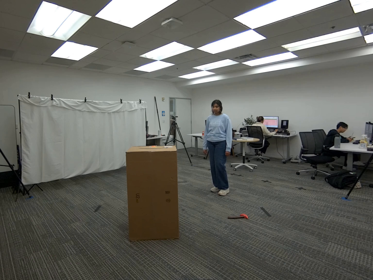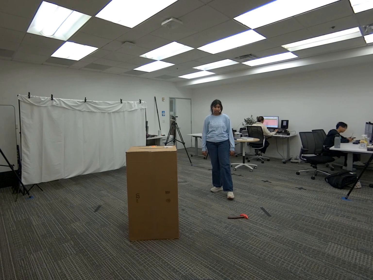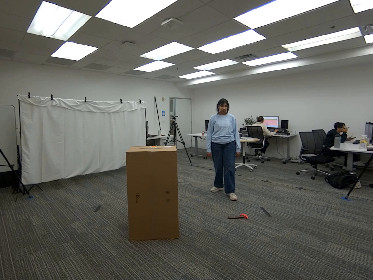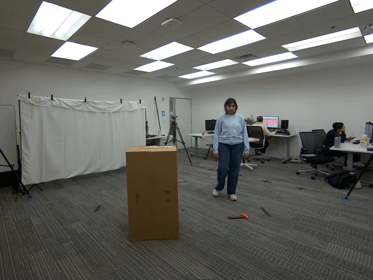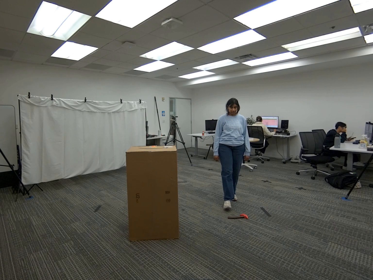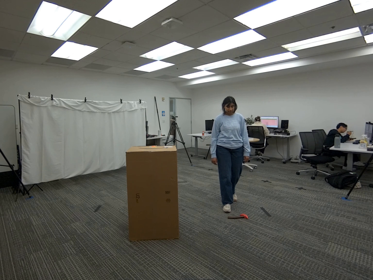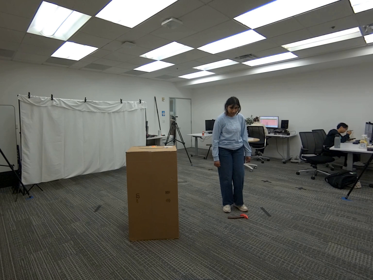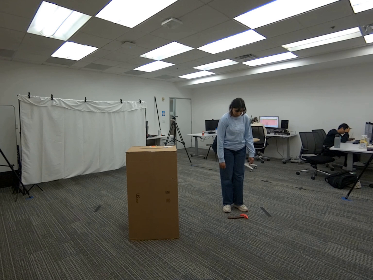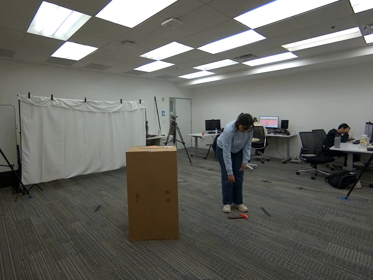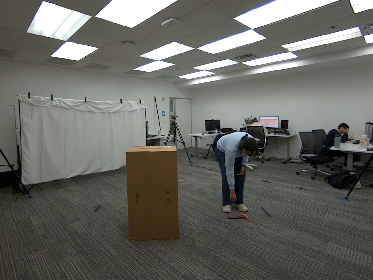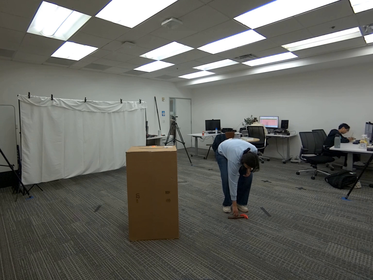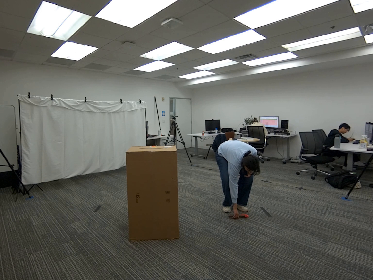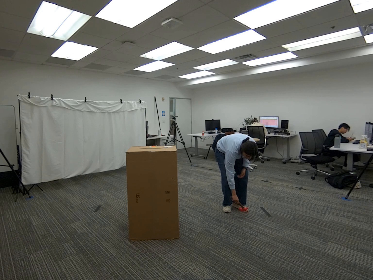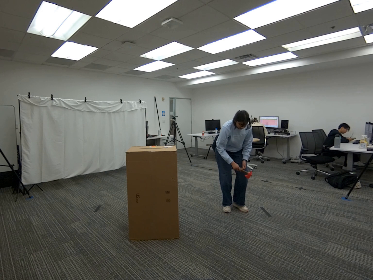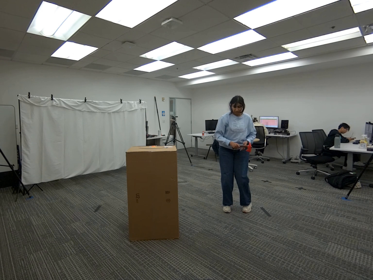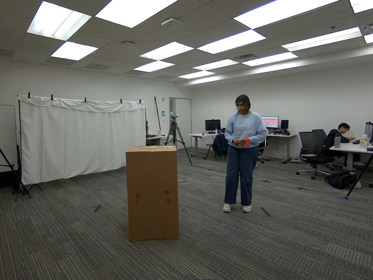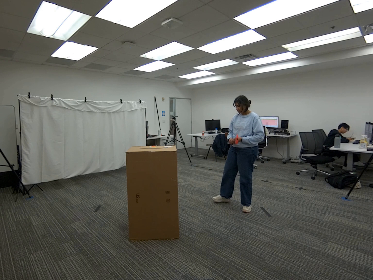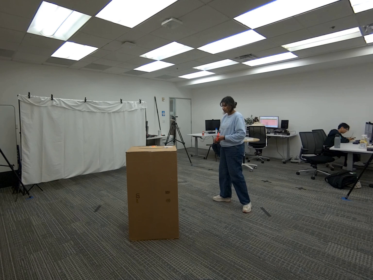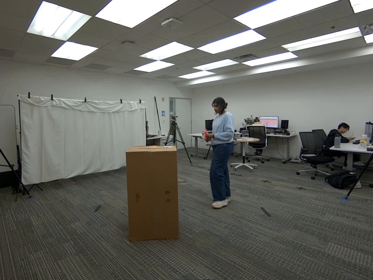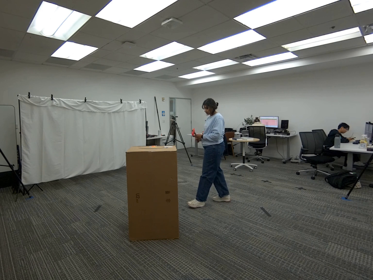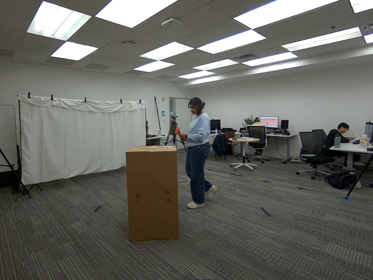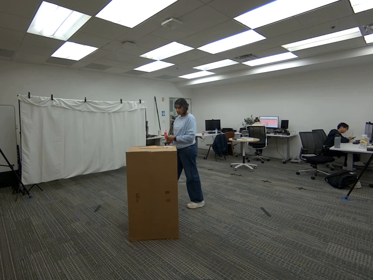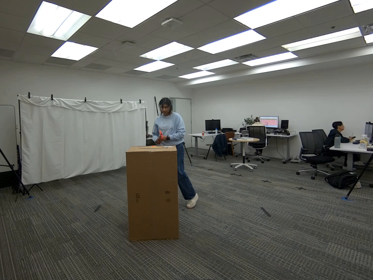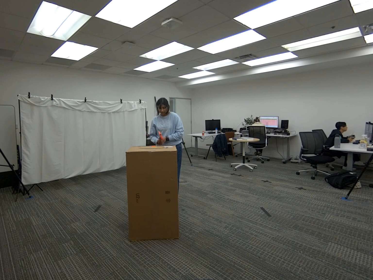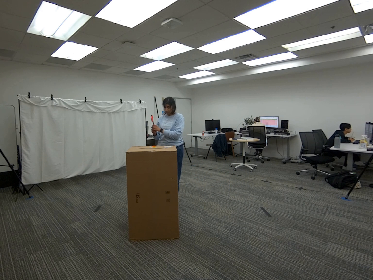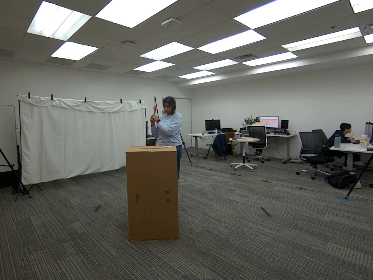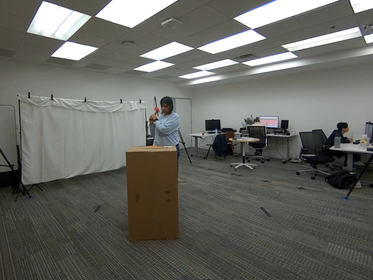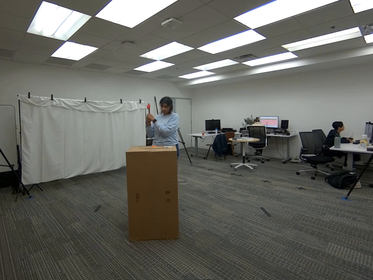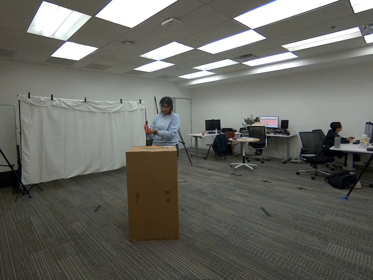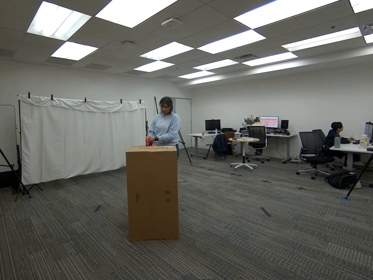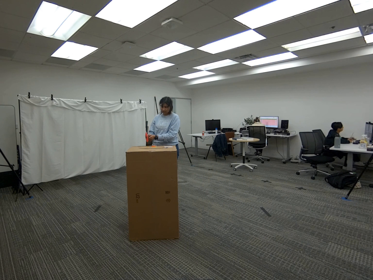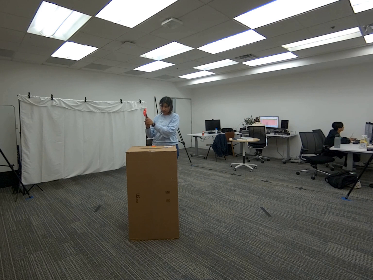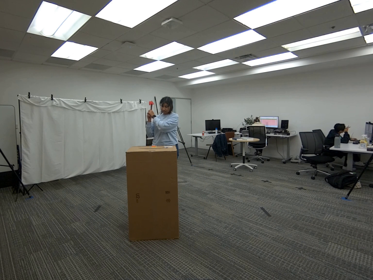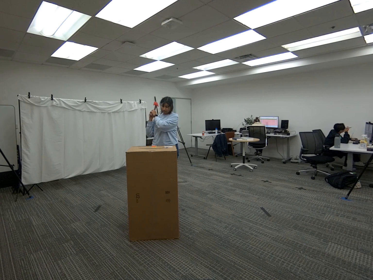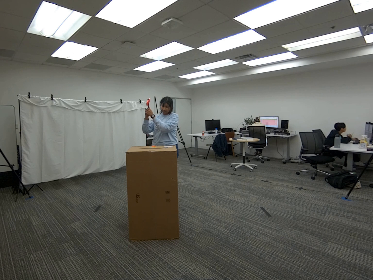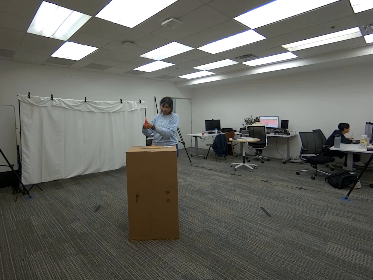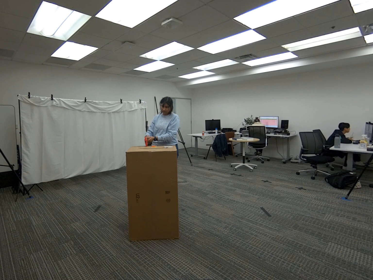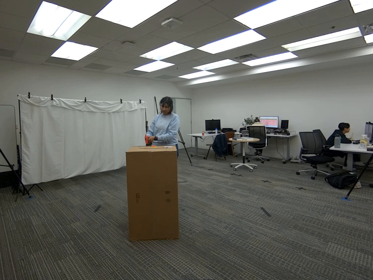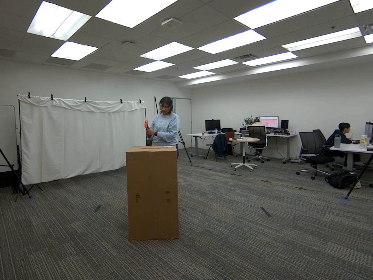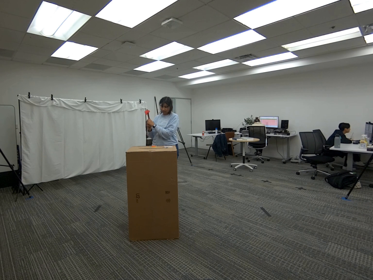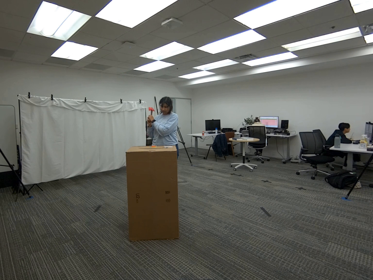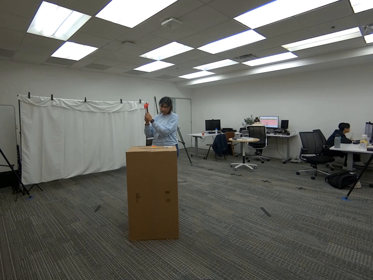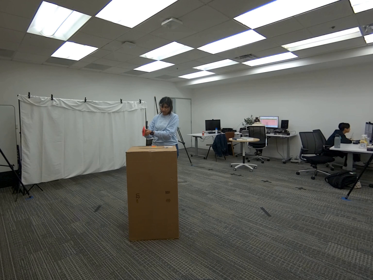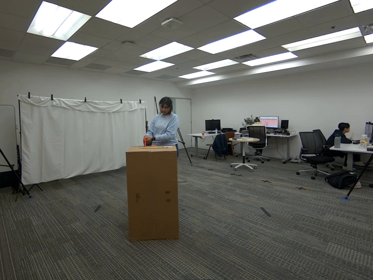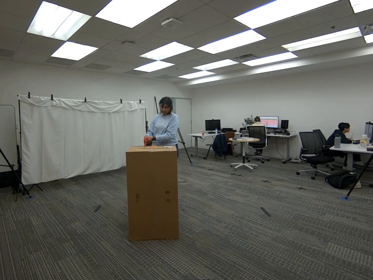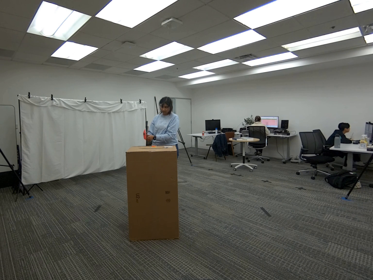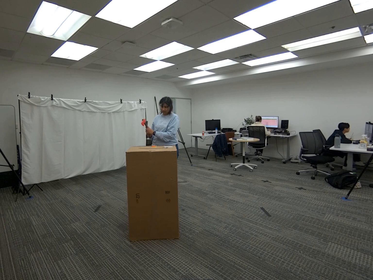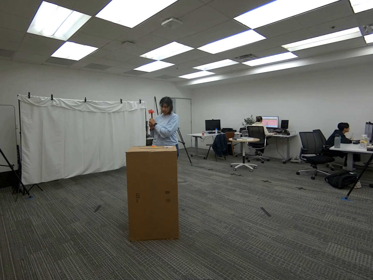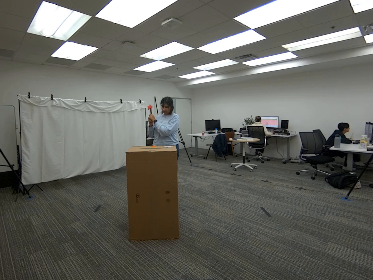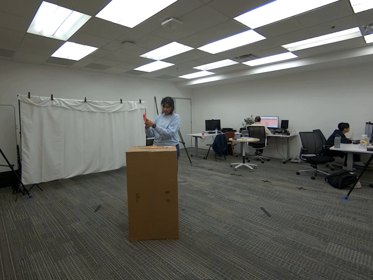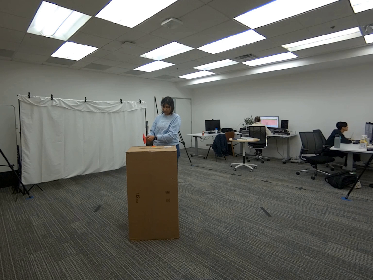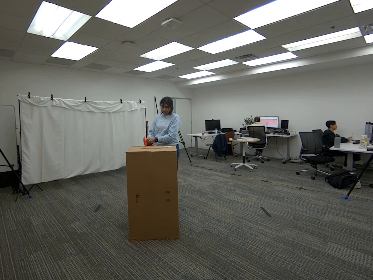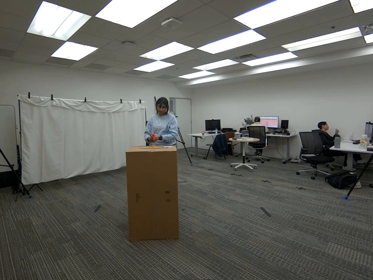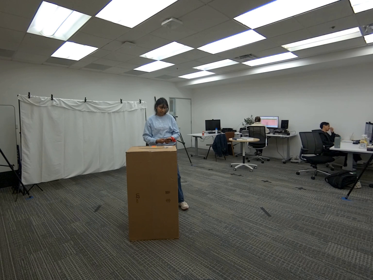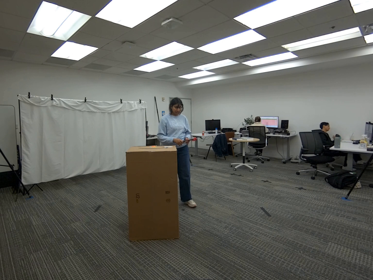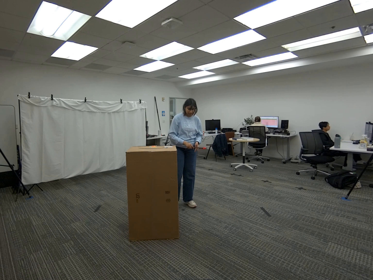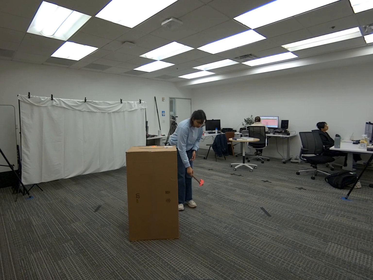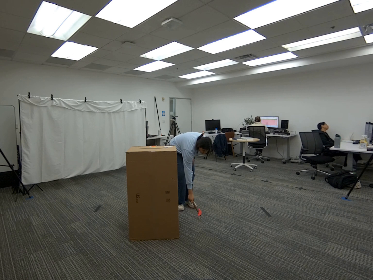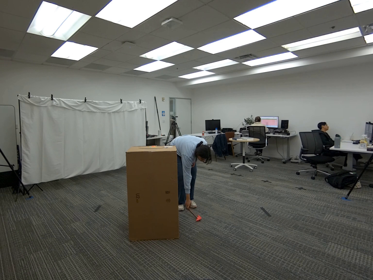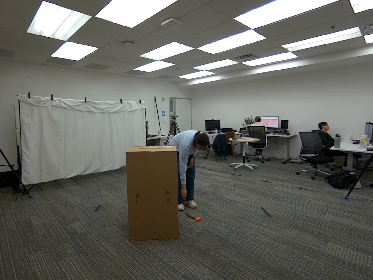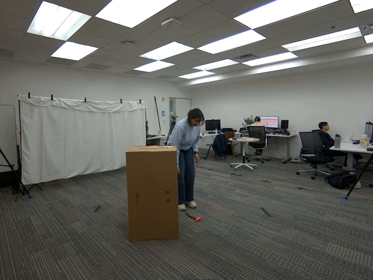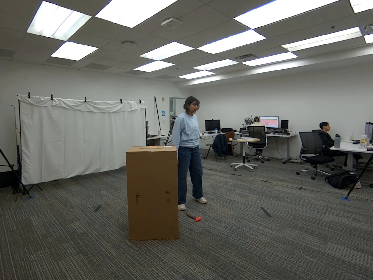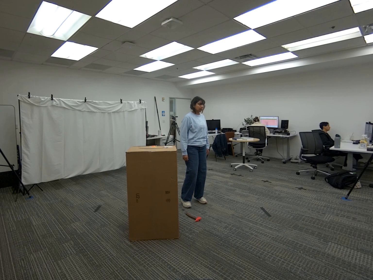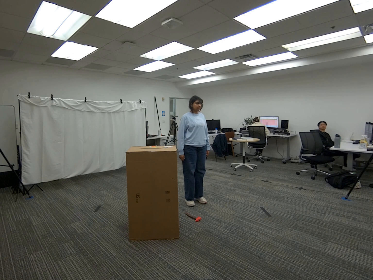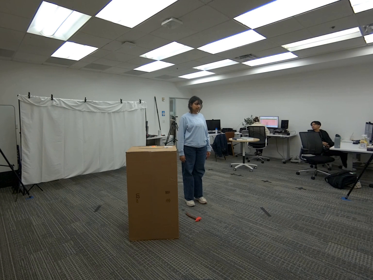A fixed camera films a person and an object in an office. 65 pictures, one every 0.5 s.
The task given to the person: Walk to the hatchet on the ground and pick it up with both hands. Turn toward the giant cardboard box and make a chopping motion as if you are splitting wood. When you are finished, place the hatchet back on the ground.
